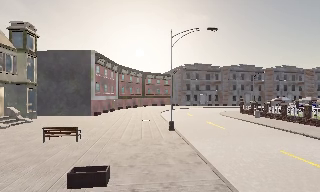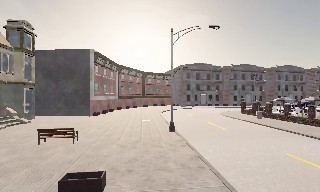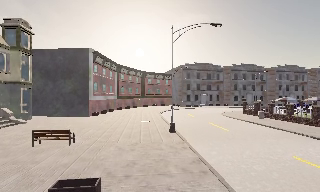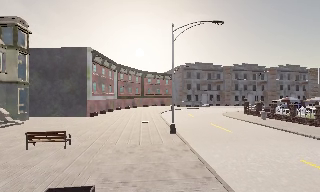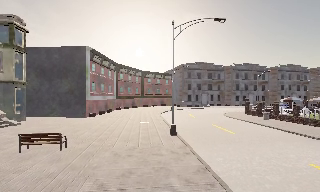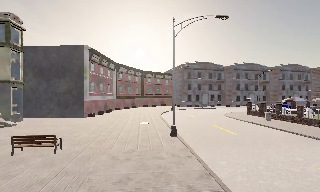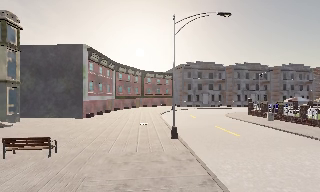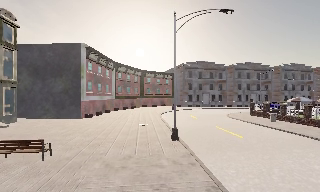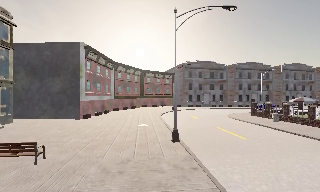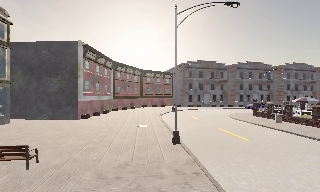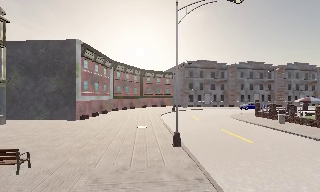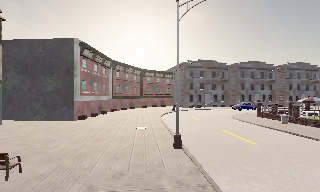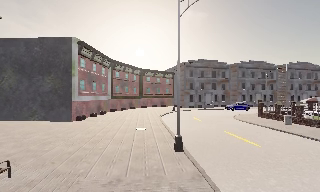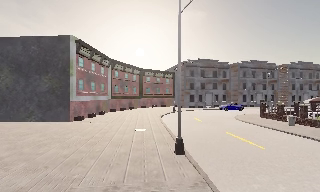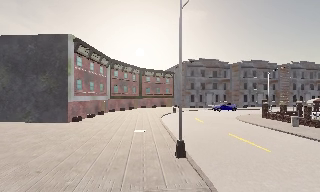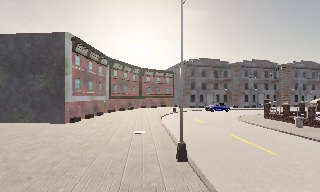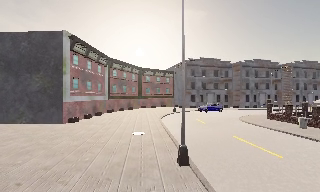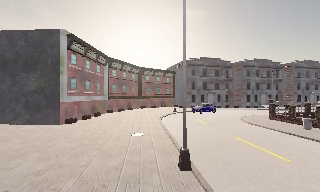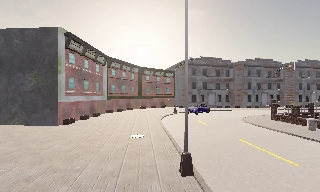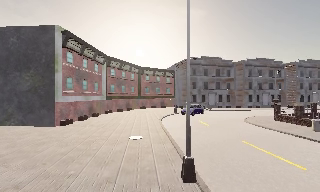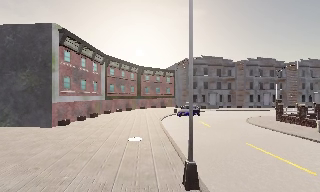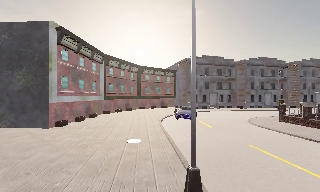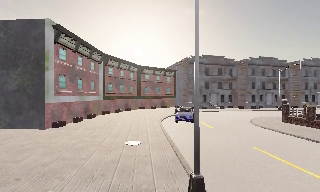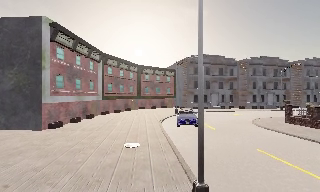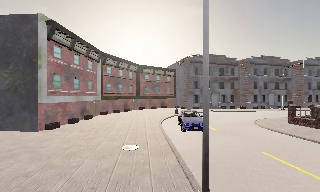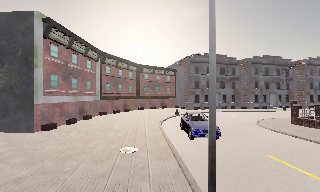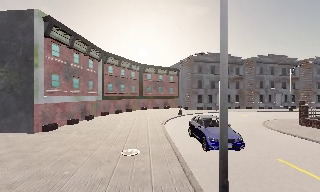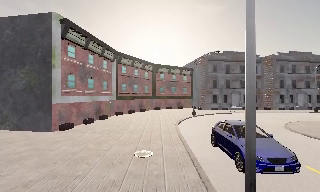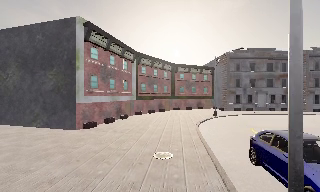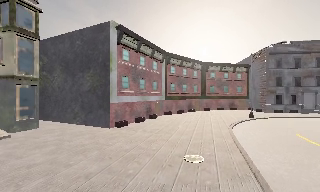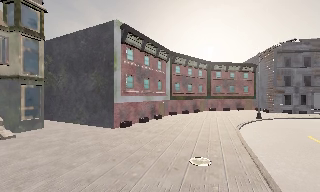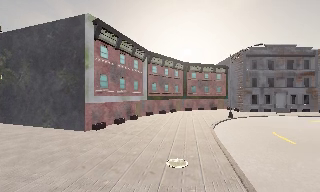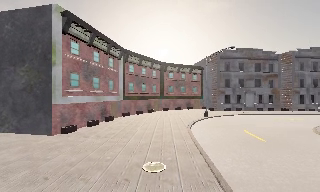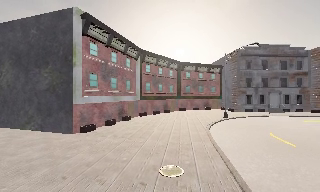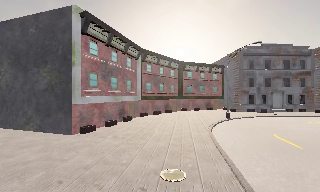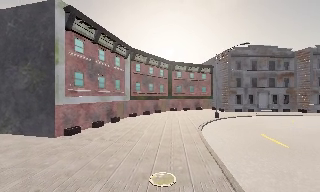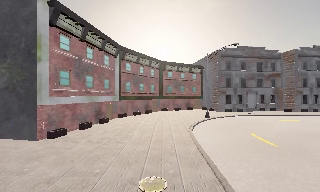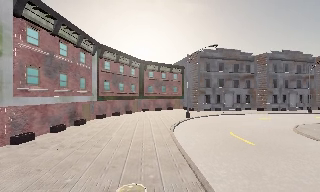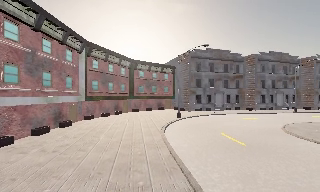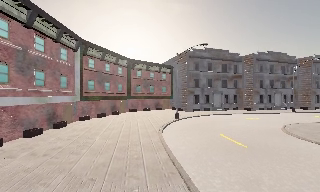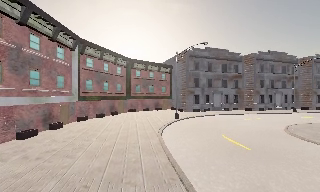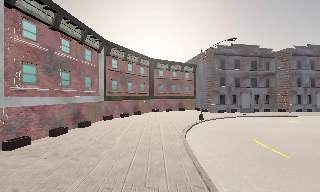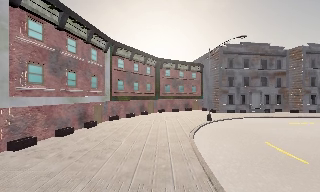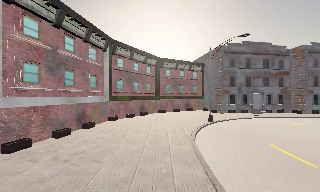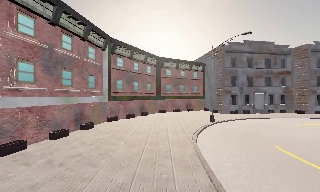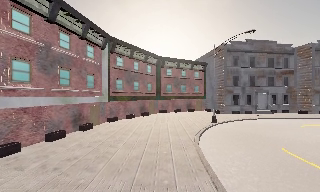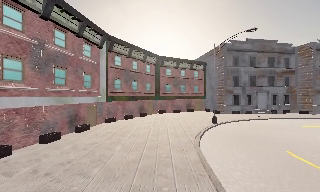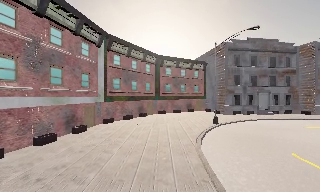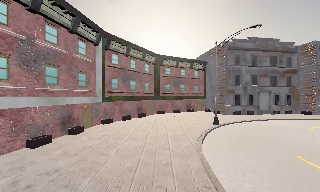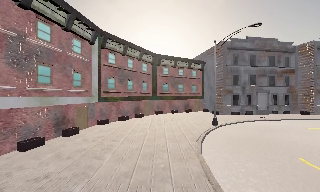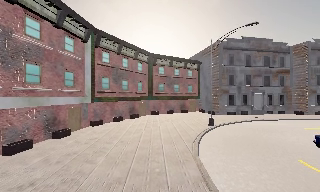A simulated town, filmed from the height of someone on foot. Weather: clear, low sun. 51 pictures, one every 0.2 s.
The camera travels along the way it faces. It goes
forward.
0.0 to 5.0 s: The camera travels forward, about 9 m, so what stands in front looms larger.
5.0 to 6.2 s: The scene slides to the right, as the camera pans about 15 degrees to its left. It travels forward, about 1.5 m, so what stands in front looms larger.
6.2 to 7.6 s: The camera pans to its right, which is clockwise from overhead, by about 20 degrees. It travels forward, about 2 m, so what stands in front looms larger.
7.6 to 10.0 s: The camera travels forward, about 4 m, so what stands in front looms larger.
The film runs forward here.
